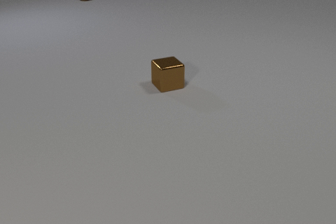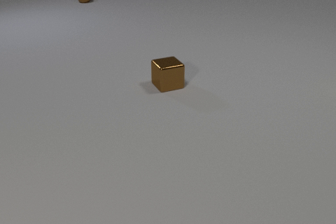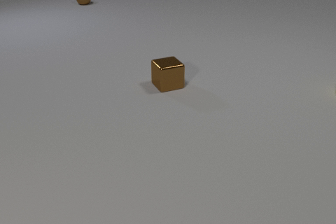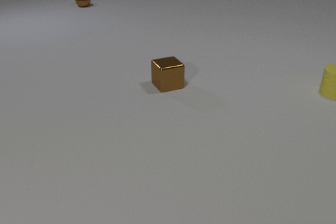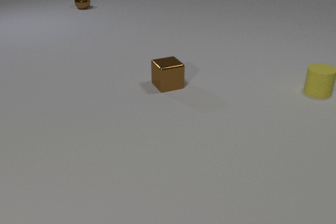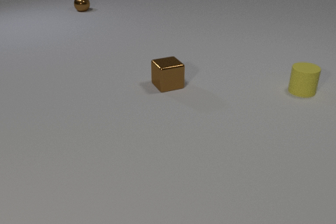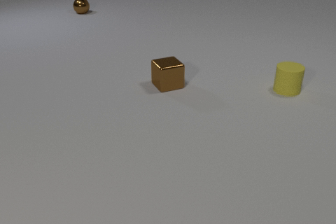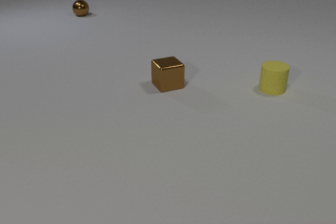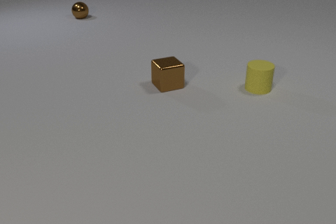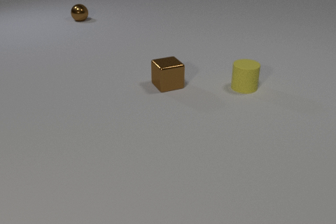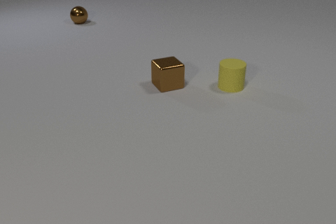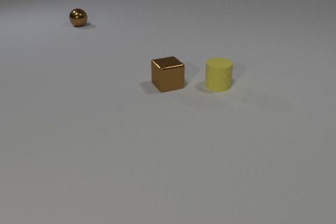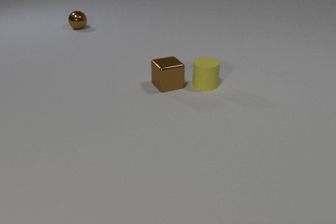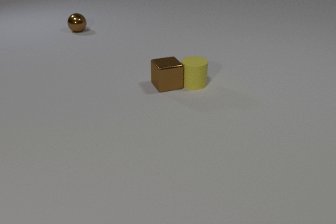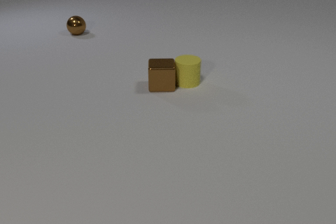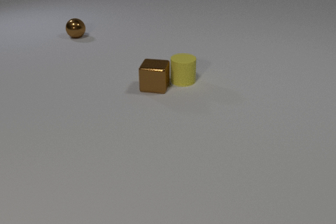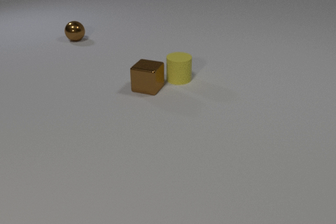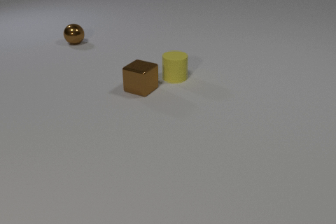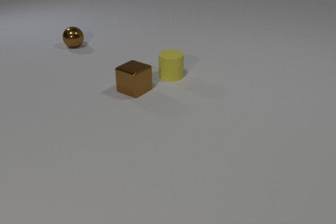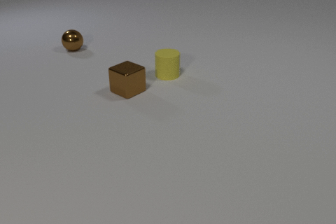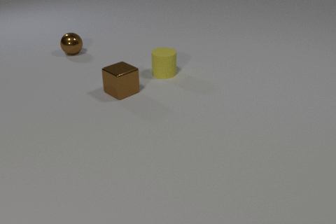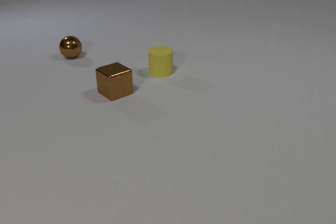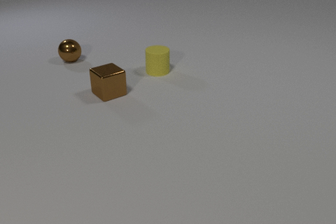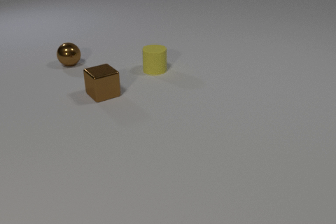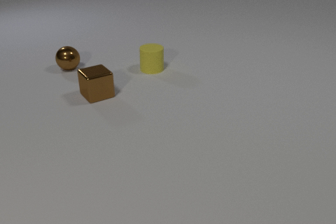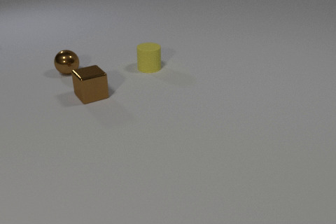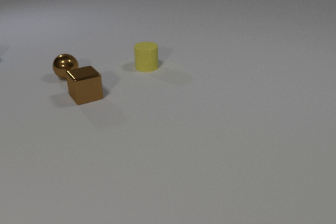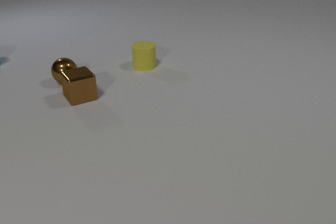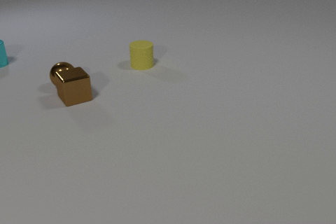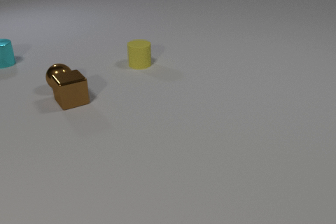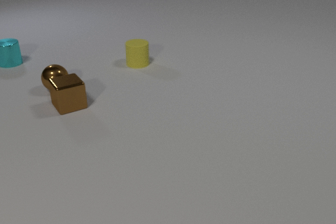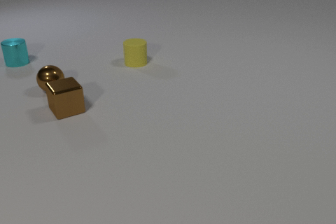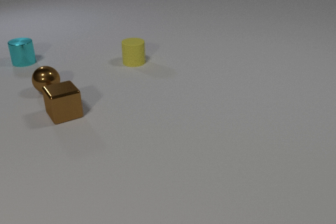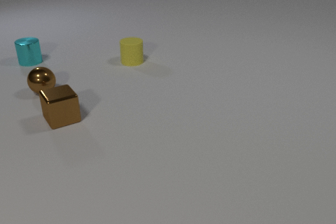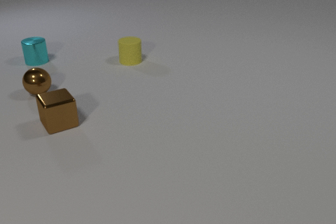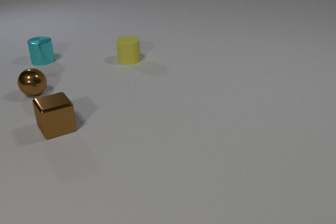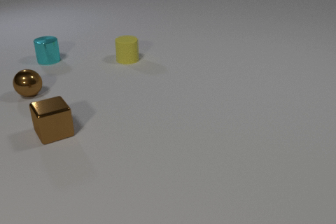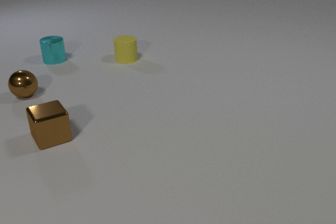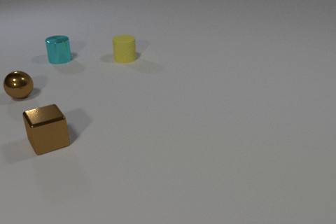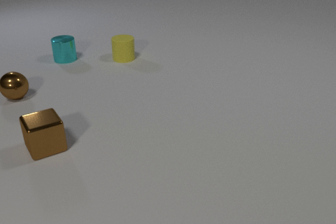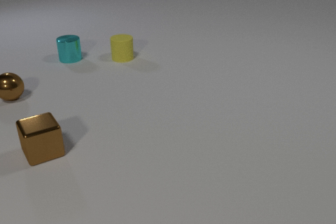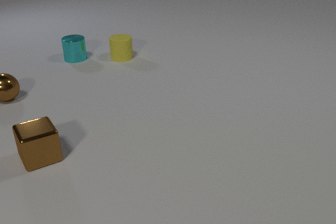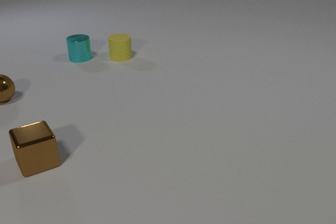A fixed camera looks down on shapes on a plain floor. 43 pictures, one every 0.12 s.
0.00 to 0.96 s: The yellow rubber cylinder comes in at the right edge, slides to the left. The brown metal sphere rolls toward the camera.
0.96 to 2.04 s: The yellow rubber cylinder slides to the left. The brown metal cube slides to the left, spins so that its near face slides to the left, clockwise seen from above. The brown metal sphere rolls toward the camera. The yellow rubber cylinder and the brown metal cube collide.
2.04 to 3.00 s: The yellow rubber cylinder slides to the left and away from the camera. The brown metal cube slides to the left, spins clockwise seen from above by about 30 degrees, its near face sliding to the left. The brown metal sphere rolls toward the camera.
3.00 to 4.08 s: The yellow rubber cylinder slides away from the camera and to the left. The brown metal cube slides toward the camera and to the left. The brown metal sphere rolls toward the camera and to the left. The cyan metal cylinder comes in at the left edge, slides to the right. The brown metal cube and the brown metal sphere collide.
4.08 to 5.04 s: The yellow rubber cylinder slides away from the camera and to the left. The brown metal cube slides toward the camera. The brown metal sphere rolls to the left. The cyan metal cylinder slides to the right.
Are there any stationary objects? no.
What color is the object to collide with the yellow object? brown.
Are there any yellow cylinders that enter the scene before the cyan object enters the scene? yes.
